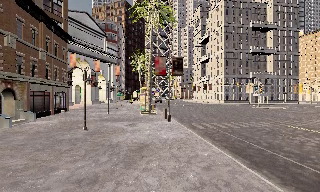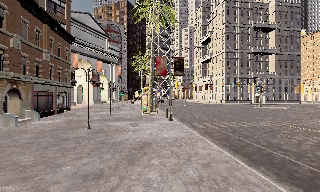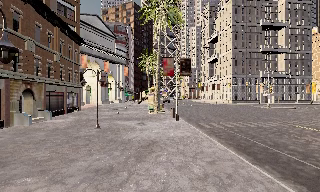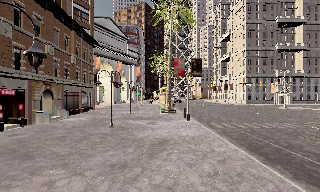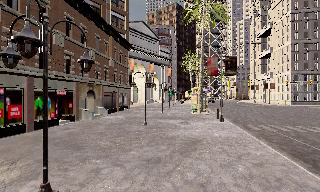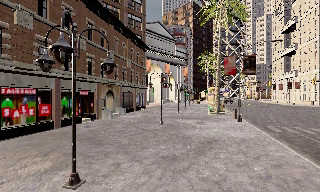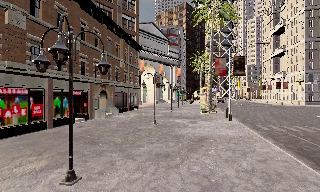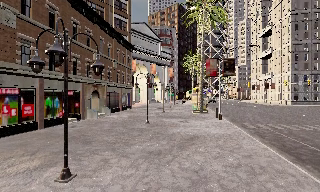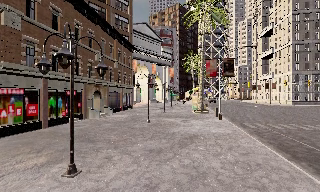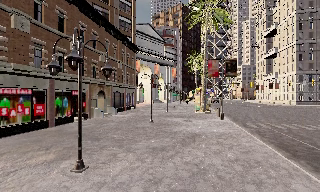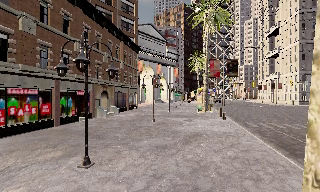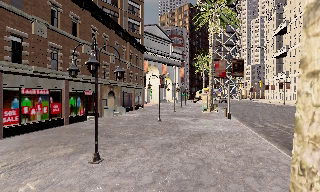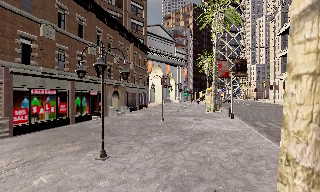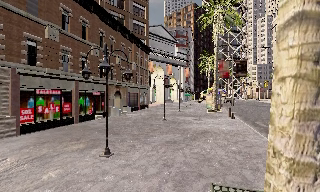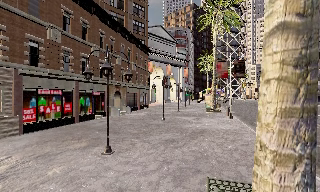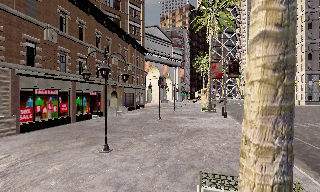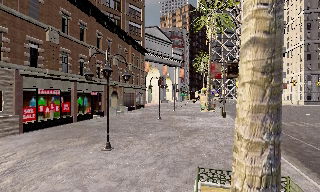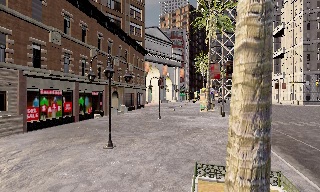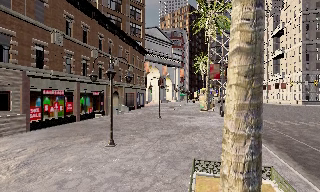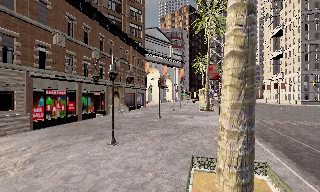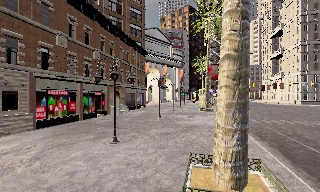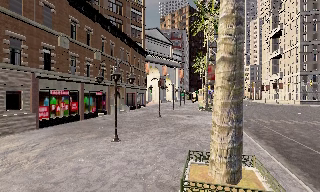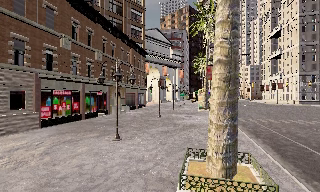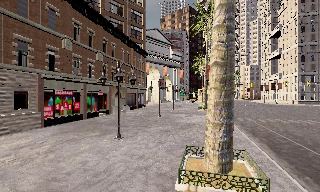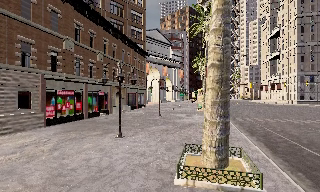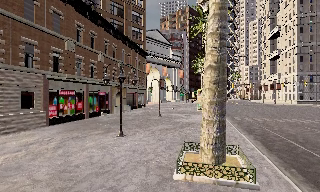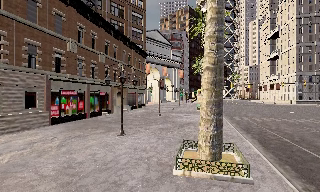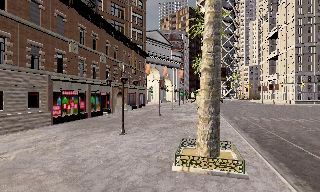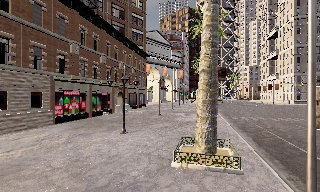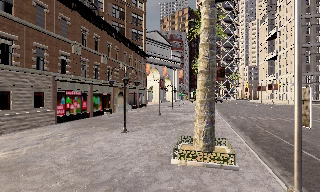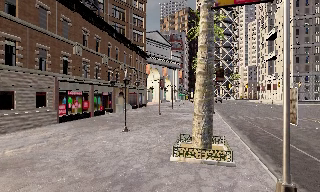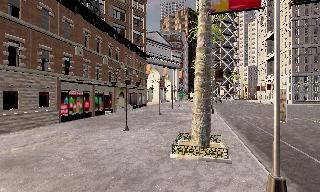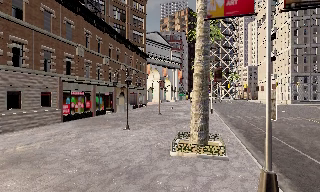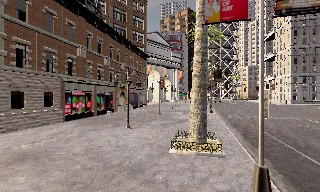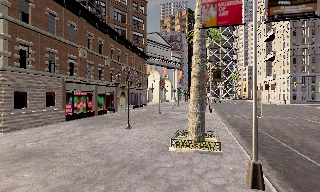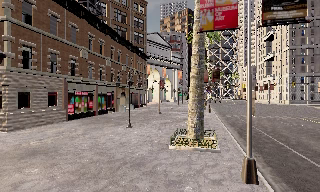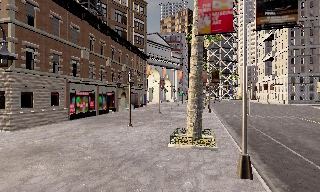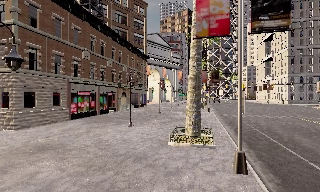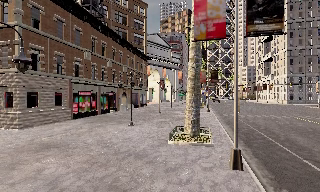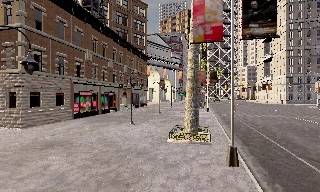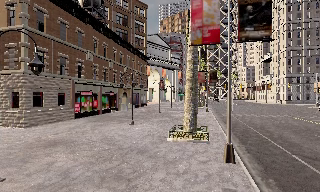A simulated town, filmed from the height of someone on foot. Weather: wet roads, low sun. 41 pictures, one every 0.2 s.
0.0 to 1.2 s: The camera swings to its left by about 20 degrees, and the scene slides to the right. It travels backward, about 1.5 m, so what stands in front gets smaller.
1.2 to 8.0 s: The camera travels backward, about 10 m, so what stands in front gets smaller.
The film runs backward here.
